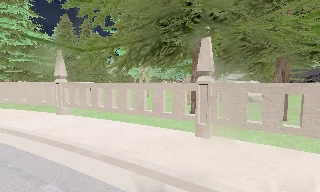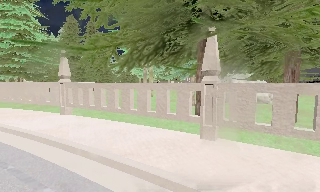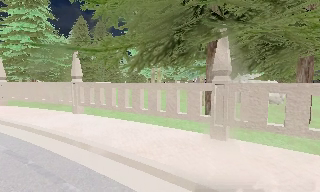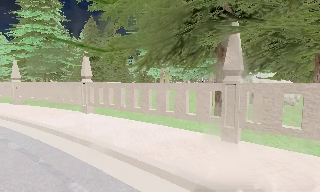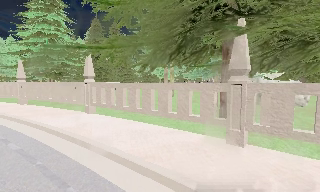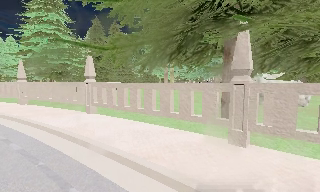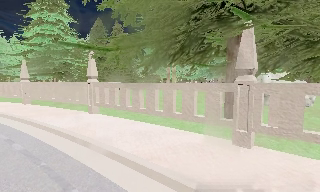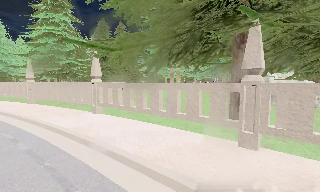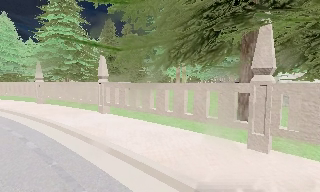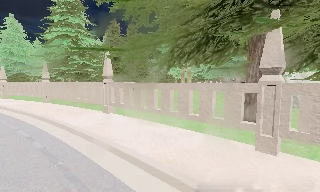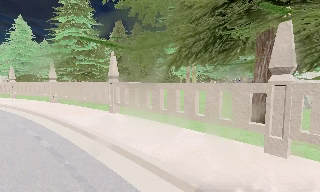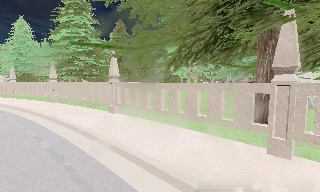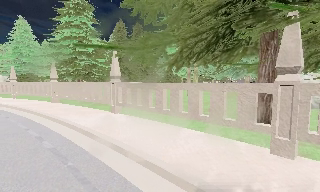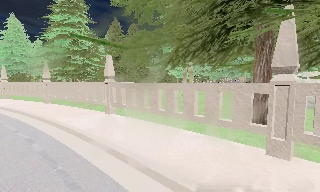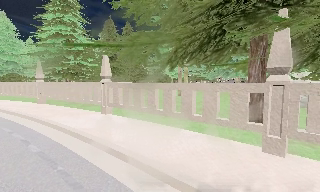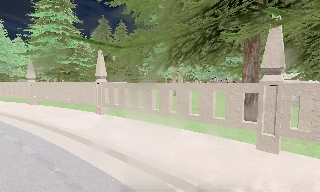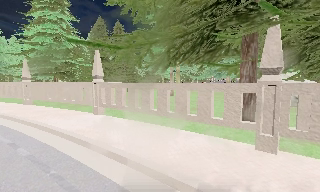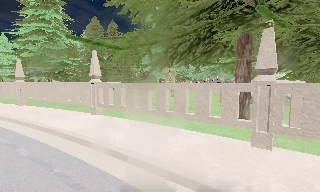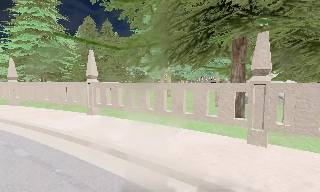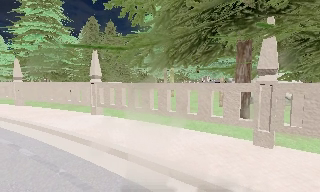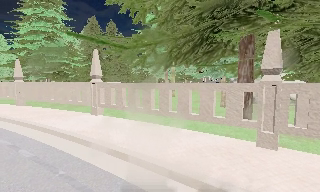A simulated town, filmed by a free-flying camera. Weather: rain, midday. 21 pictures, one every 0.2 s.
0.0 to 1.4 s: The camera pans to its left, which is counterclockwise from overhead, by about 10 degrees.
1.4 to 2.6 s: The camera shifts only a little, or ends up much as it began.
2.6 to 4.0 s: The camera travels to its left, about 0.5 m.
The film runs forward here.
